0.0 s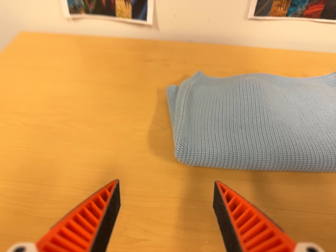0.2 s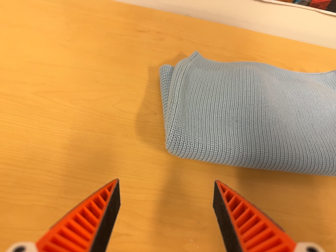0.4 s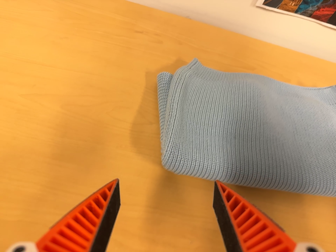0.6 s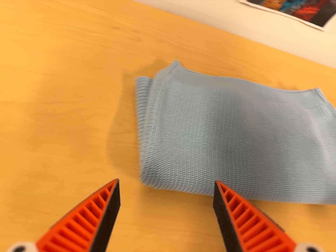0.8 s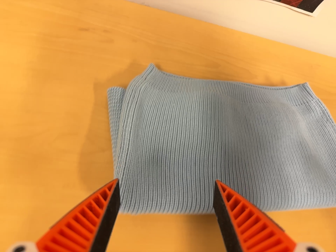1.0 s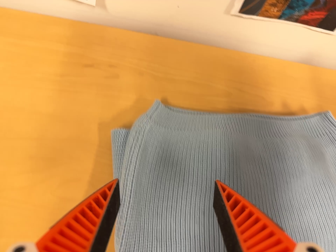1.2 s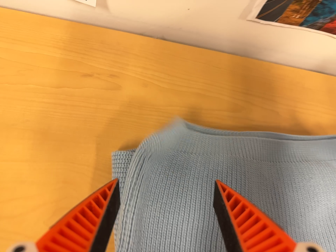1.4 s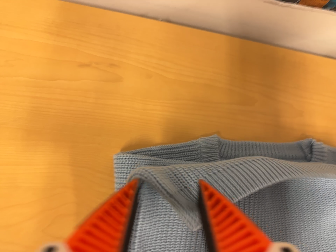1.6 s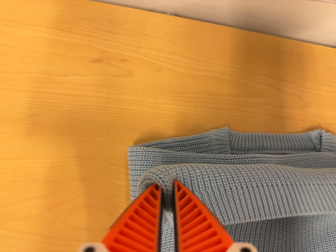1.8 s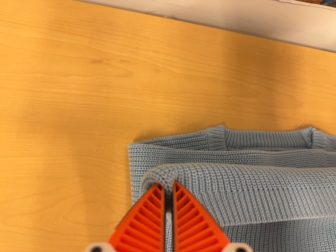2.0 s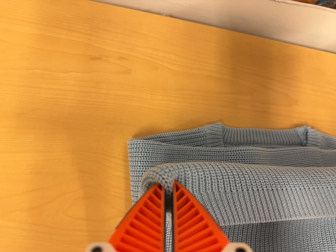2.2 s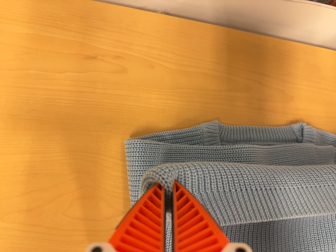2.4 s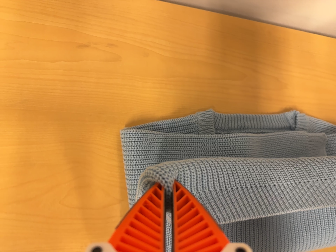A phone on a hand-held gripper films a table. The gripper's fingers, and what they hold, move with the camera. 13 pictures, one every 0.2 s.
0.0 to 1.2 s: The camera travels toward the top of its view and forward, about 28 cm. Its aim tips toward the bottom of its view by about 20 degrees.
1.2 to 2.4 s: The camera's aim tips toward the bottom of its view by about 10 degrees, and the scene shifts upward.
The film runs backward here.
